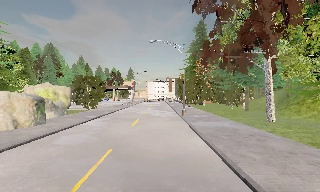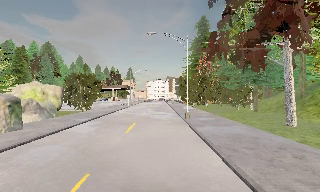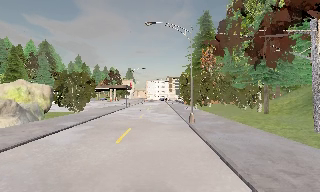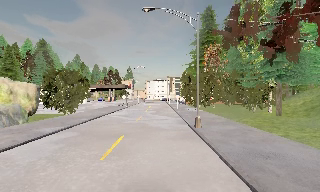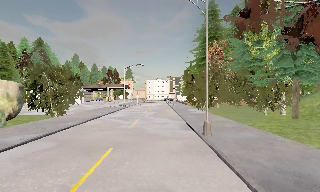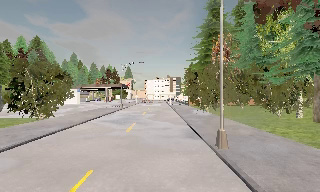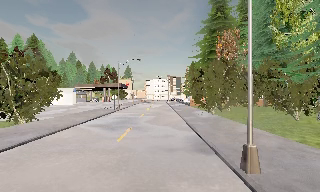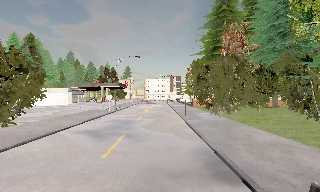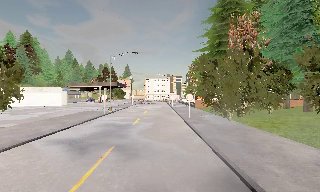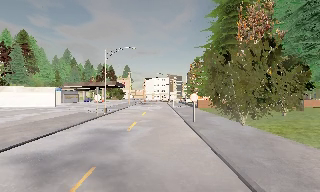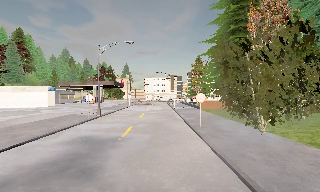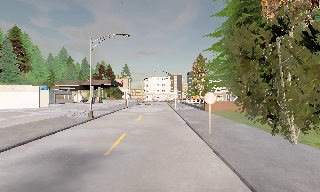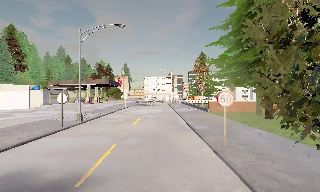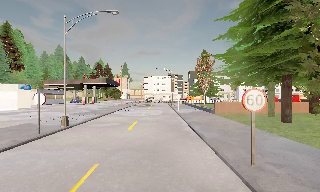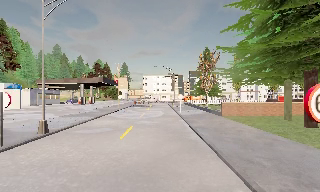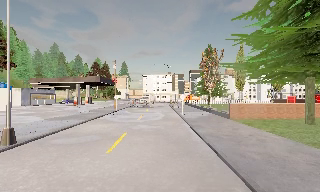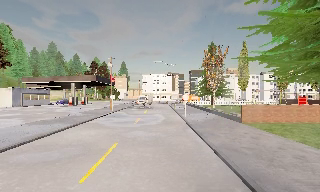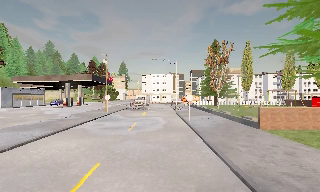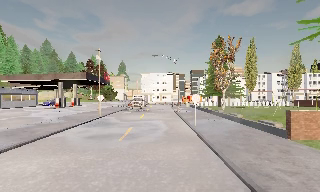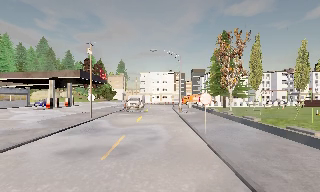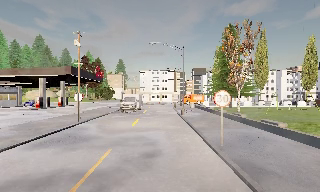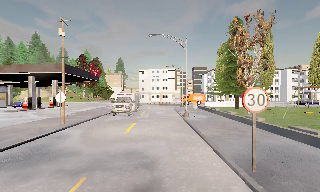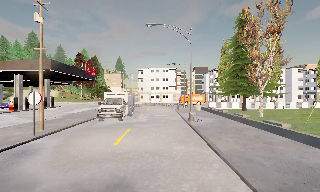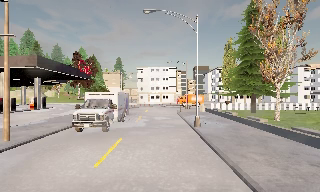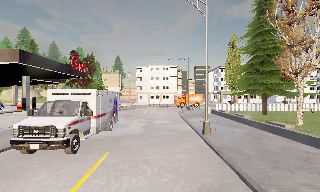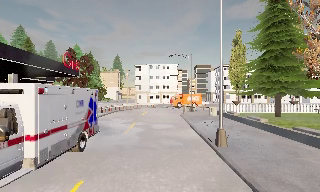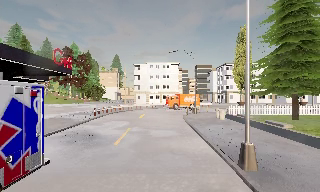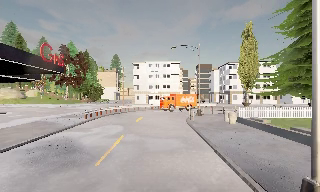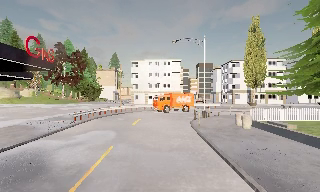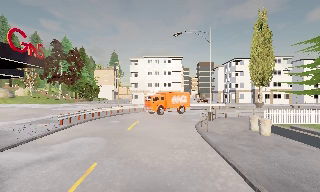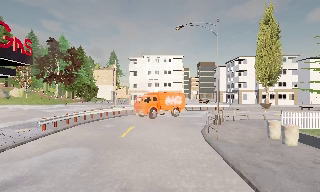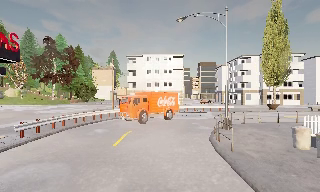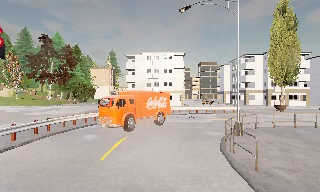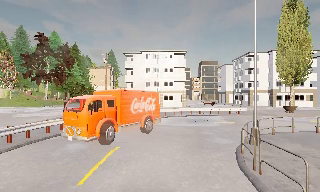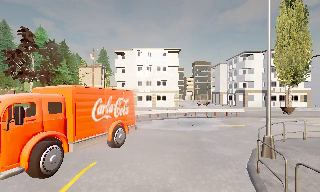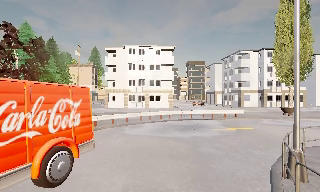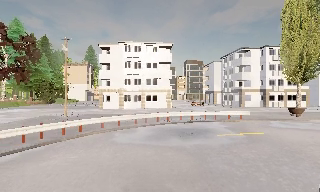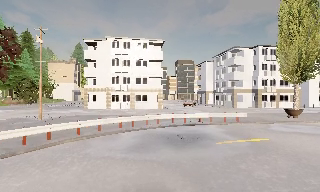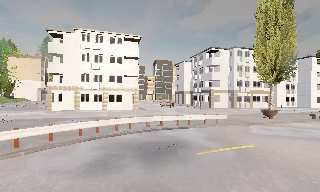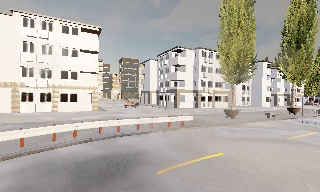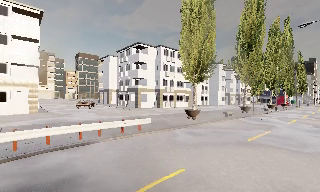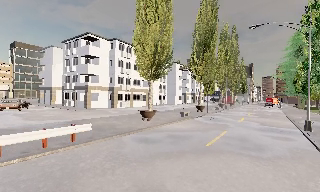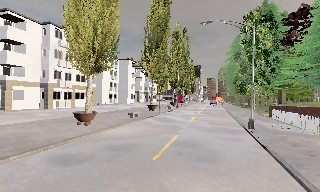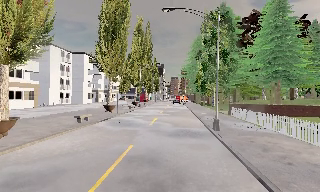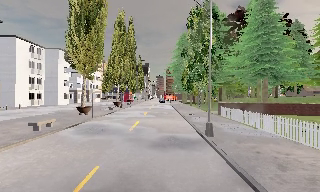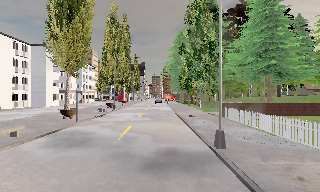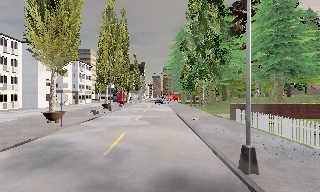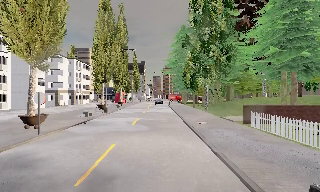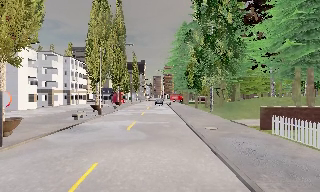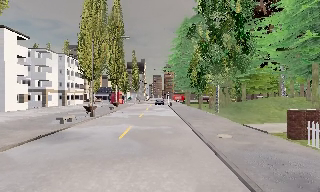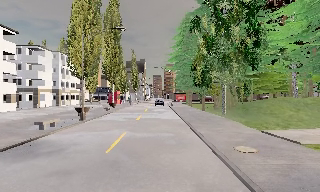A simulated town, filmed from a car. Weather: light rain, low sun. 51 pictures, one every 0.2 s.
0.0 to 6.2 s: The camera travels forward, about 60 m, so what stands in front looms larger.
6.2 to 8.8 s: The scene slides to the left, as the camera pans about 90 degrees to its right. It travels forward, about 20 m.
8.8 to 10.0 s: The camera travels forward, about 12 m, so what stands in front looms larger.
The film runs forward here.
